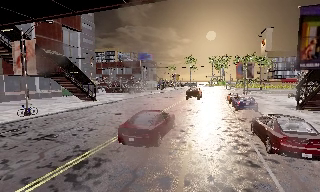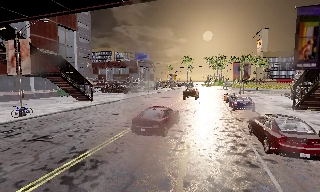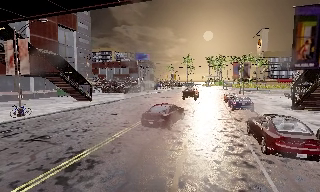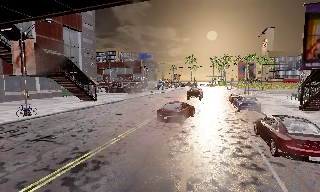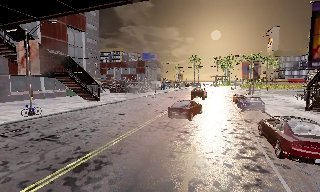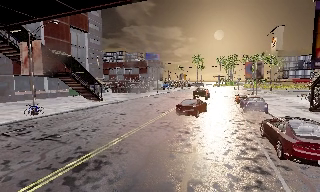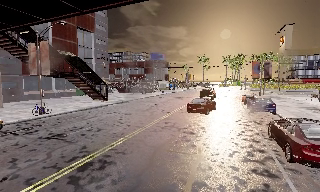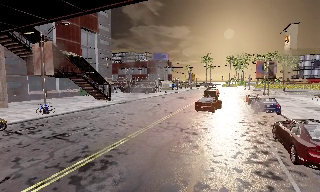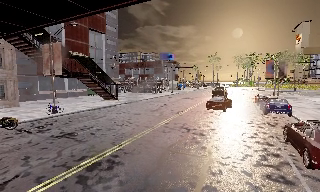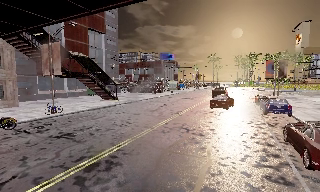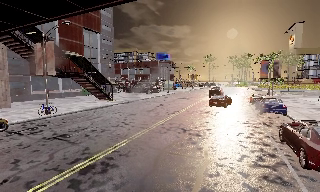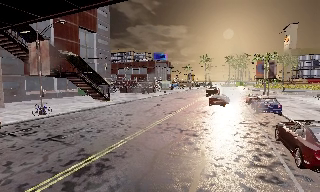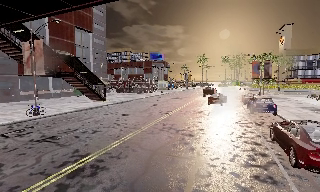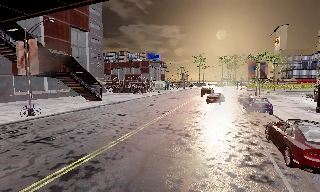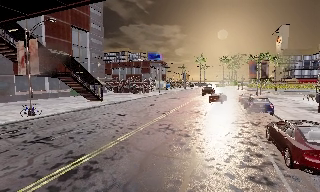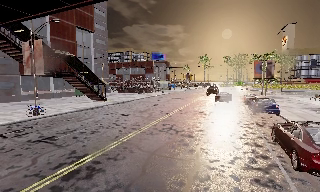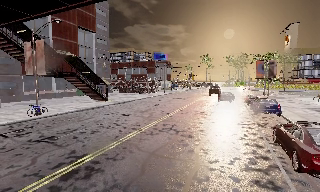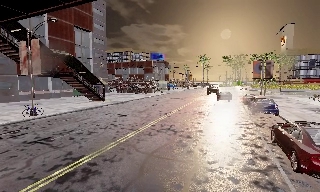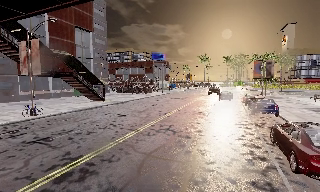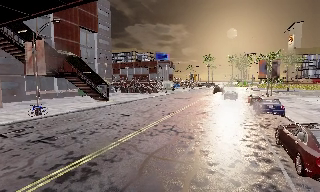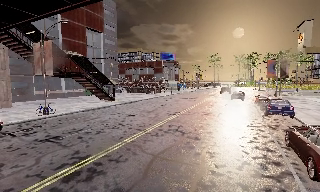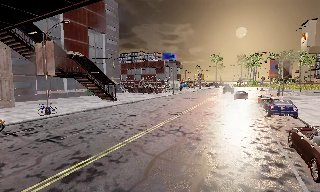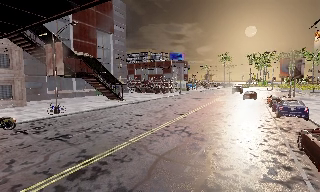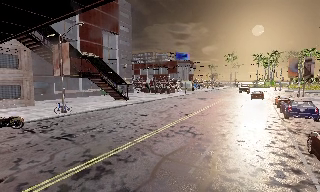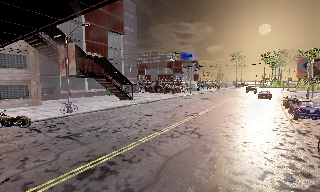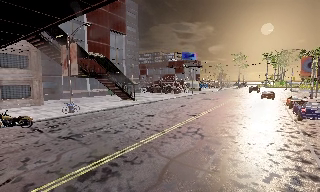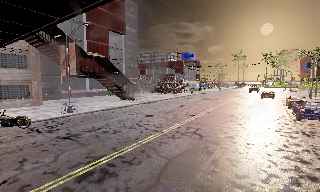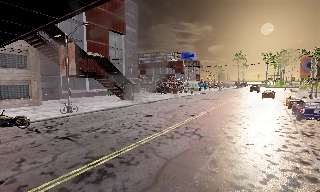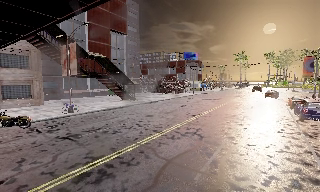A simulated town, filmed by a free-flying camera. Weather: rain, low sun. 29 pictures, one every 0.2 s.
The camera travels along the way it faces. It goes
forward.
0.0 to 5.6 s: The camera swings to its left by about 15 degrees, and the scene slides to the right. It travels forward and to its right, about 2 m, so what stands in front looms larger.
The film runs forward here.
